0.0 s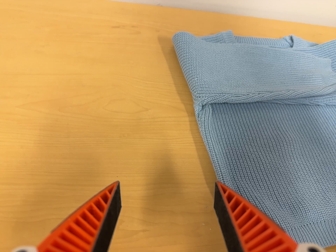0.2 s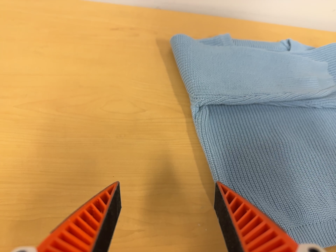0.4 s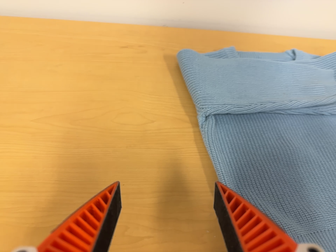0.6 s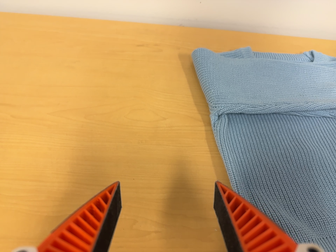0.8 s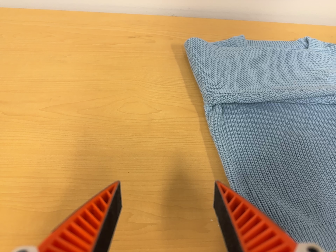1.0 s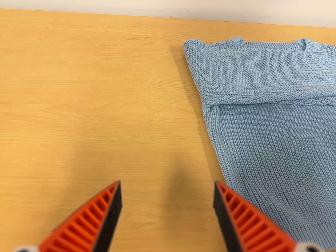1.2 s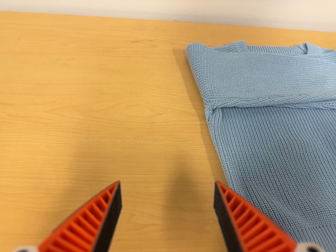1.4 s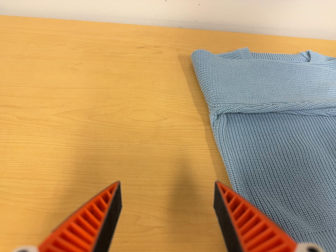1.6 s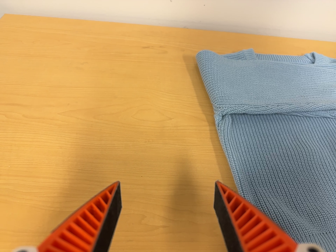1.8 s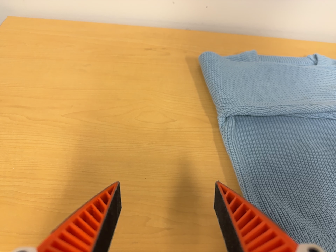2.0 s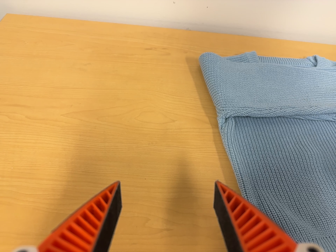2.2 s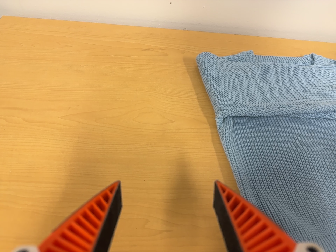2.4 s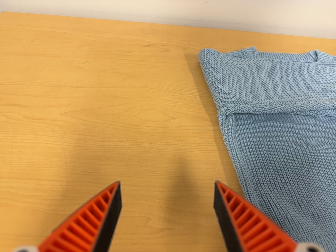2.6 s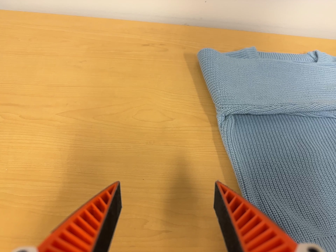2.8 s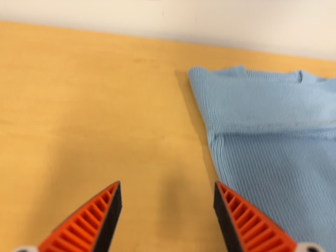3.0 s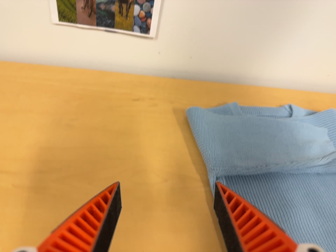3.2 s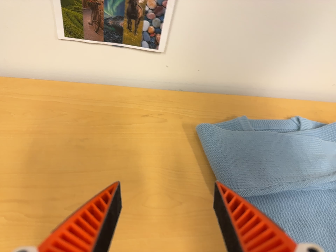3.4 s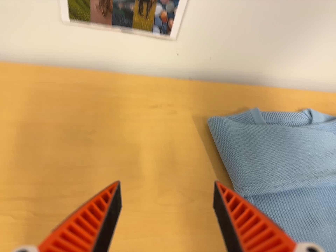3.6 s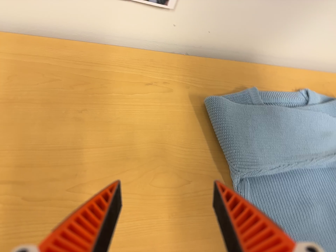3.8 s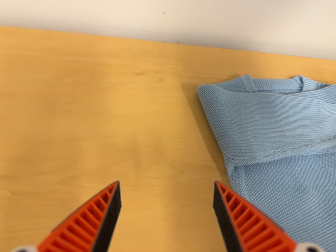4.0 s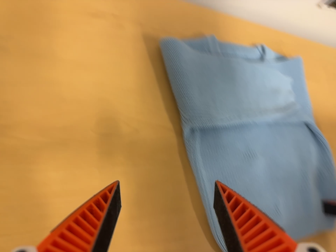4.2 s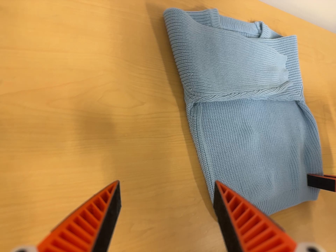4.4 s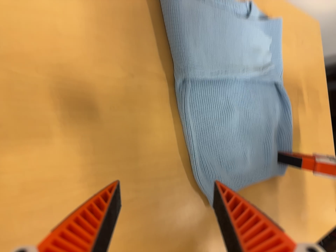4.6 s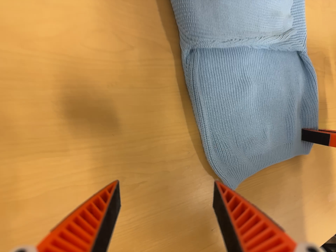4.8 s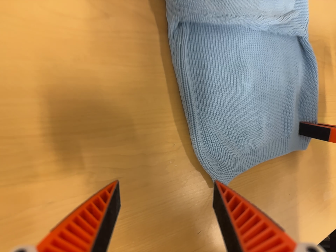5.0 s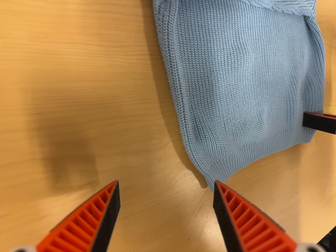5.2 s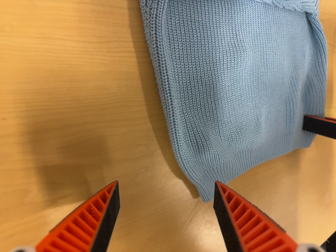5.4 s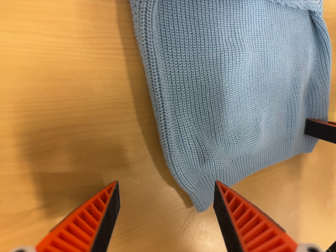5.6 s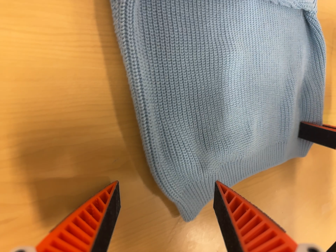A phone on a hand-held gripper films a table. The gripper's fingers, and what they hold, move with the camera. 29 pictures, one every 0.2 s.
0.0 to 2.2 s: The camera shifts only a little, or ends up much as it began.
2.2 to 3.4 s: The camera travels toward the top of its view and to its left, about 20 cm, so close, fixed things drift downward.
3.4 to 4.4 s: The camera pans to its right by about 25 degrees. It travels to its left and forward, about 9 cm. Its aim tips toward the bottom of its view by about 25 degrees, and the scene shifts upward. It rolls about its line of sight by about 10 degrees, and the scene rotates clockwise.
4.4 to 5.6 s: The camera travels forward, about 22 cm, so what stands in front looms larger. Its aim tips toward the bottom of its view by about 10 degrees, and the scene shifts upward.
The film runs forward here.
